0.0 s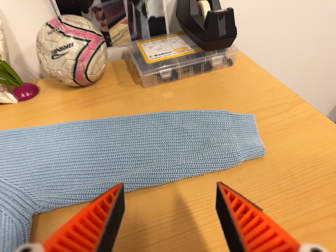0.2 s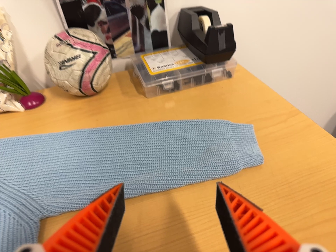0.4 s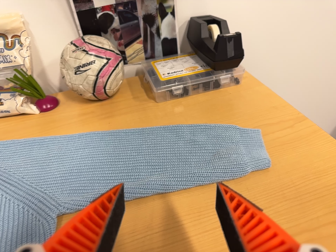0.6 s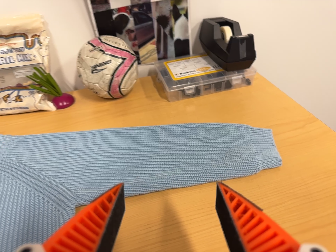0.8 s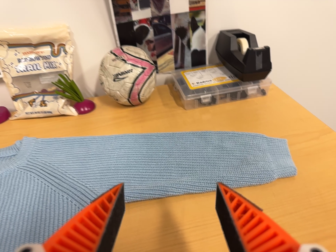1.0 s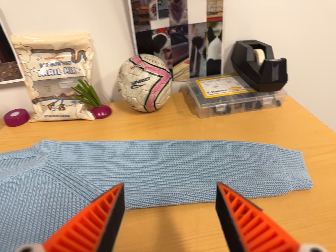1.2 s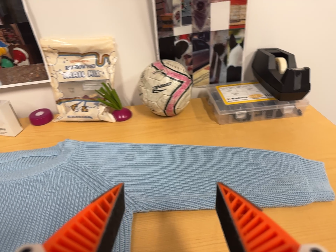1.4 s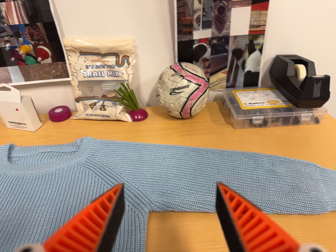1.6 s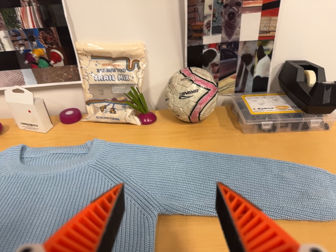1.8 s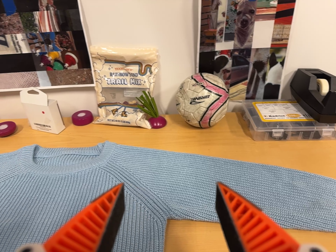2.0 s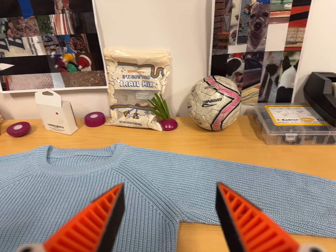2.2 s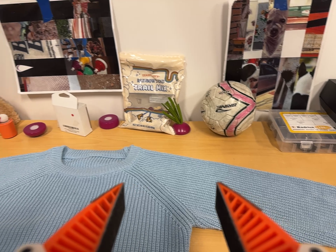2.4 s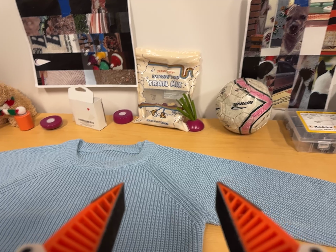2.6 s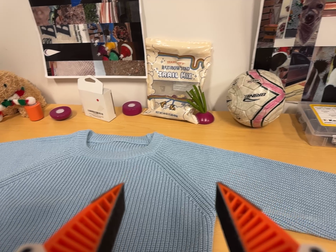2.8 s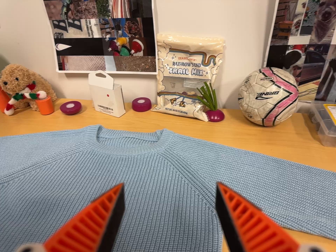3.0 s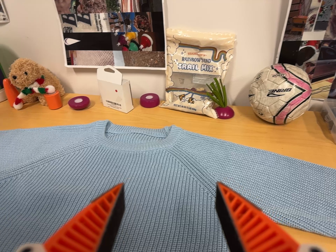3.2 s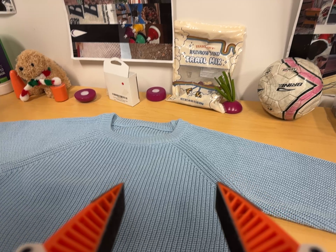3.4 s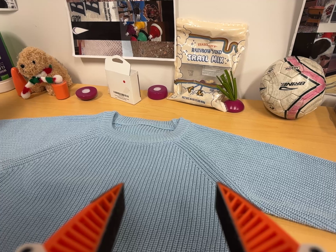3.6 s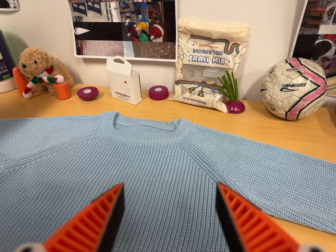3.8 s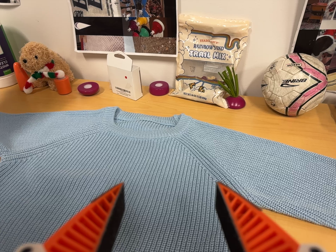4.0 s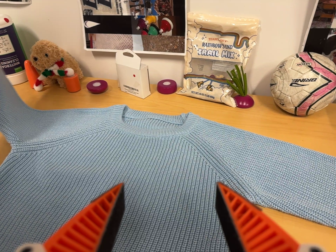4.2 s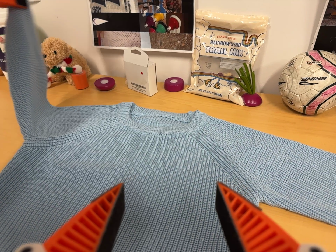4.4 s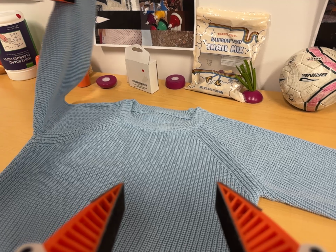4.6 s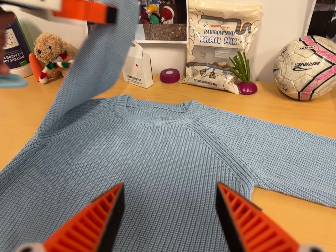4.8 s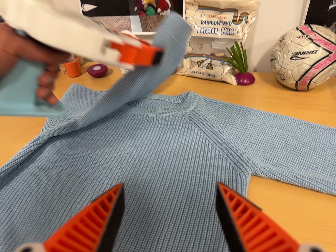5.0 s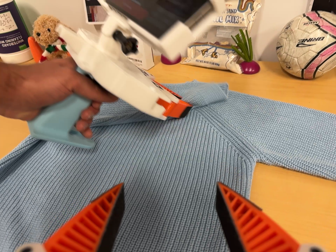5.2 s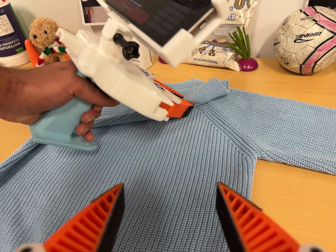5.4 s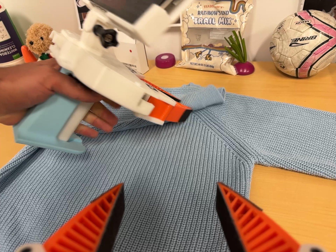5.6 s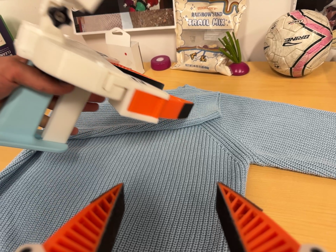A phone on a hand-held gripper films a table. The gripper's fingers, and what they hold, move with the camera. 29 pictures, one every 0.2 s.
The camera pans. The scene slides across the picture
to the right.
0.0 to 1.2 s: The camera travels backward and to its left, about 10 cm, so what stands in front gets smaller. It rolls about its line of sight by about 10 degrees, and the scene rotates clockwise.
1.2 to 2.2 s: The camera travels to its left, about 5 cm, so close, fixed things drift to the right.
2.2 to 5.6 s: The camera swings to its left by about 10 degrees, and the scene slides to the right. Its aim tips toward the bottom of its view by about 10 degrees, and the scene shifts upward.
The film runs forward here.
